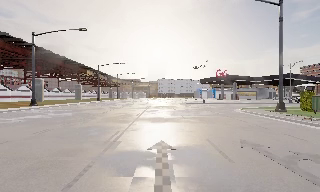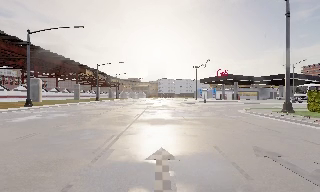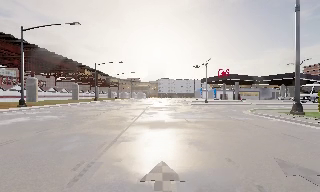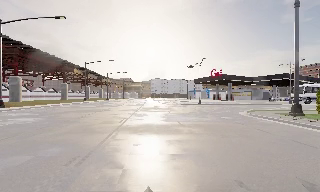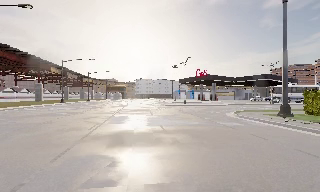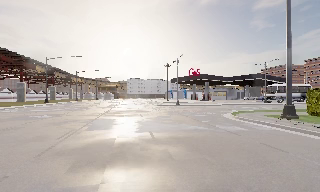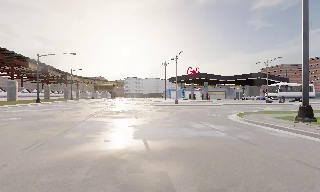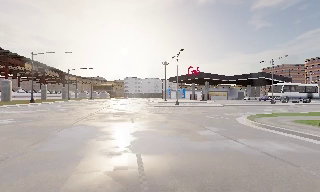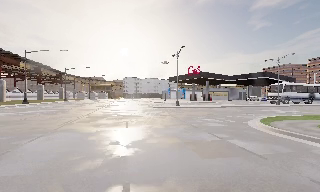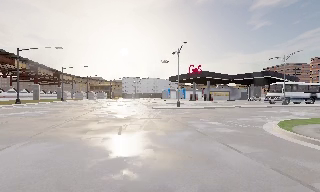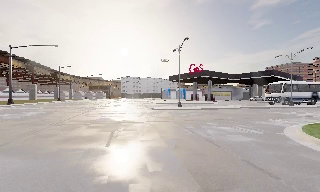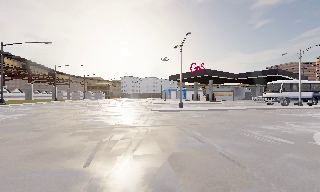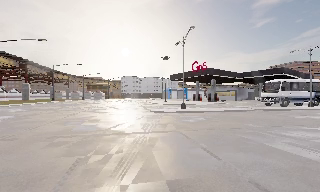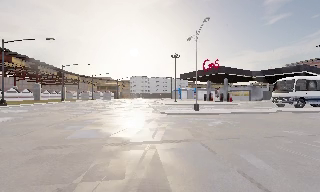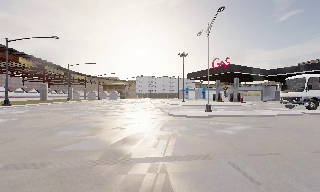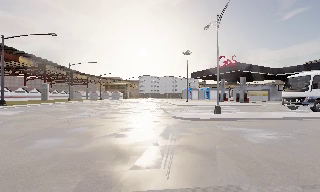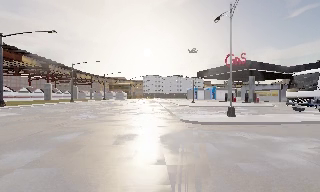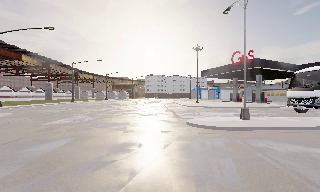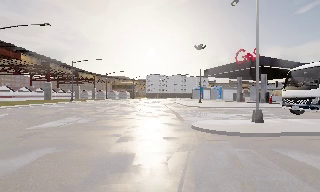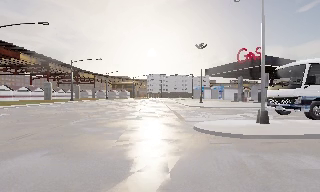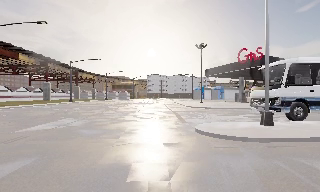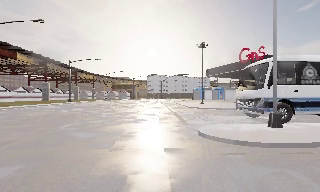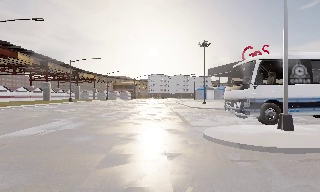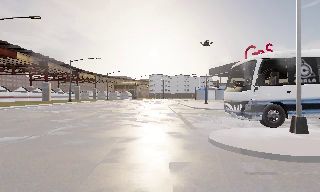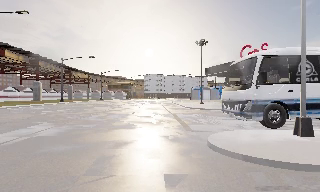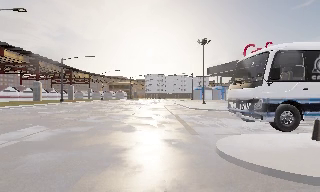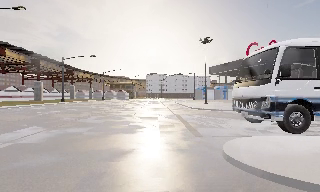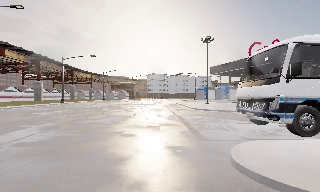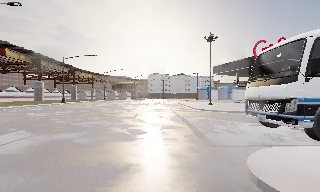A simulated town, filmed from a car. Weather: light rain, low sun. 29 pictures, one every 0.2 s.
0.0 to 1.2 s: The camera swings to its right by about 10 degrees, and the scene slides to the left. It travels forward, about 7 m, so what stands in front looms larger. It gains speed.
1.2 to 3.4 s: The camera travels forward, about 16 m, so what stands in front looms larger.
3.4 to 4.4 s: The camera travels forward, about 3 m, so what stands in front looms larger. It loses speed.
4.4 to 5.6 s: The camera travels forward, about 3.5 m, so what stands in front looms larger.
The film runs forward here.
